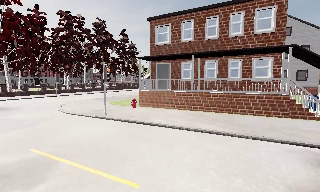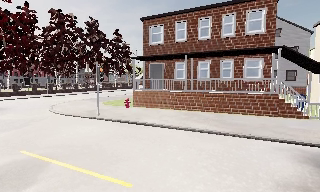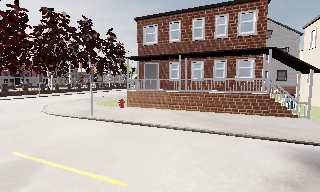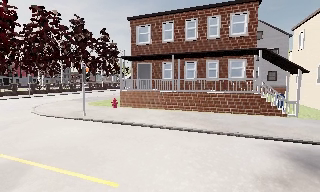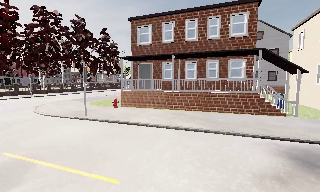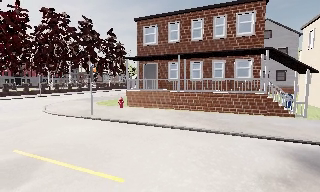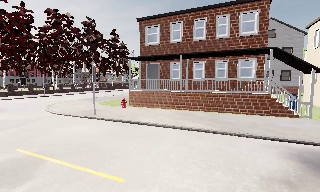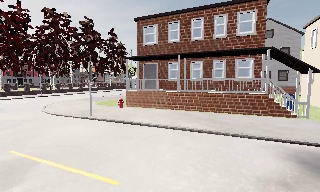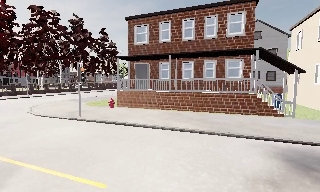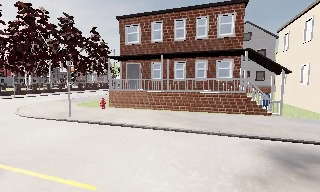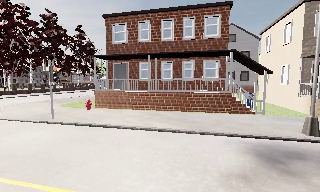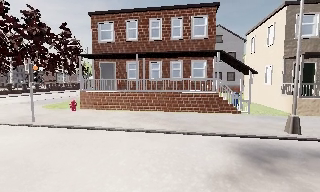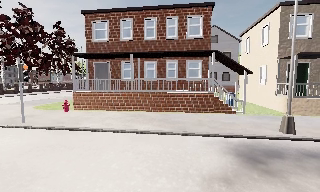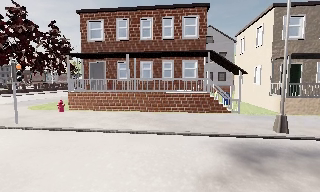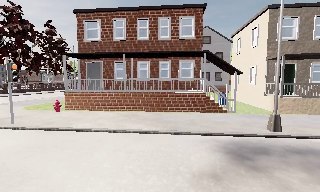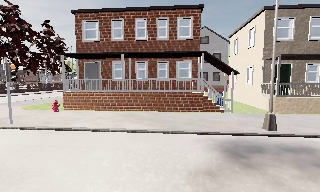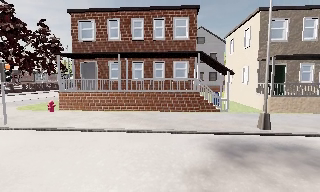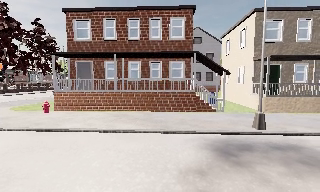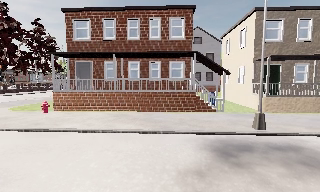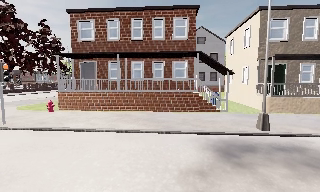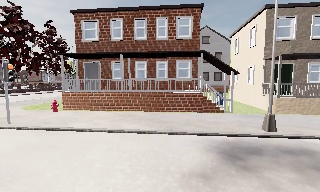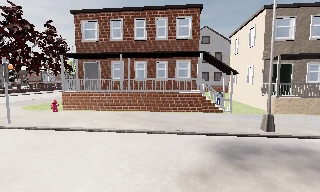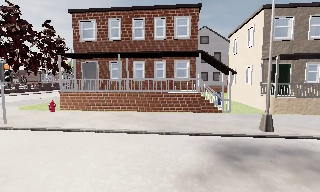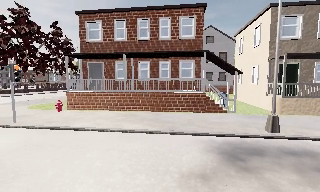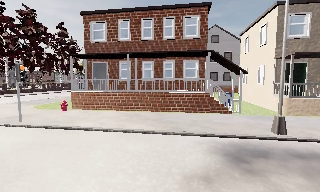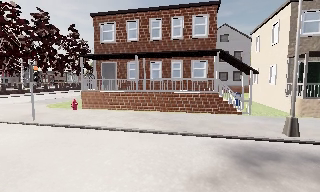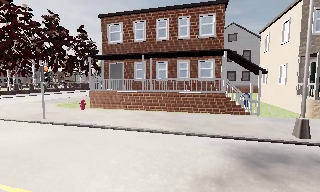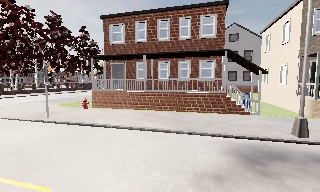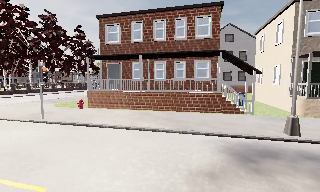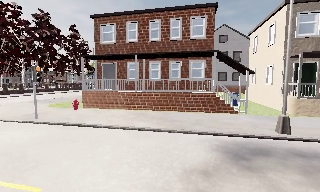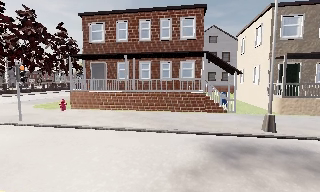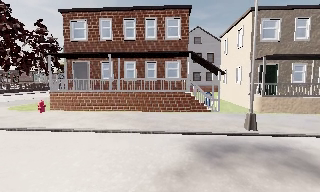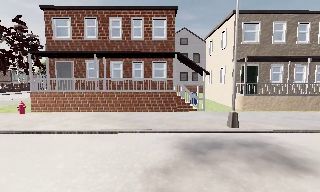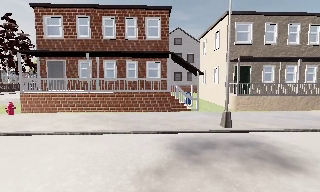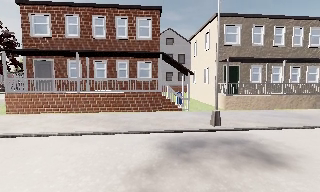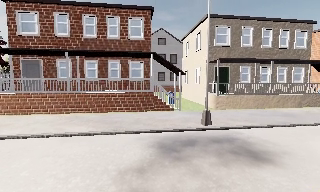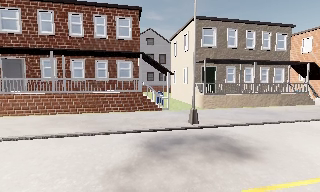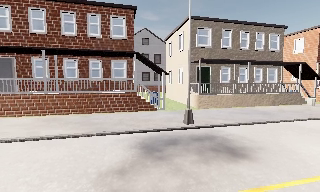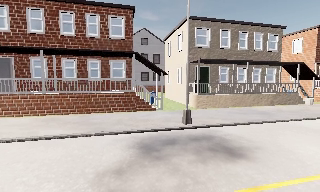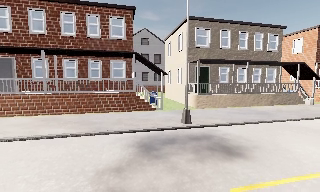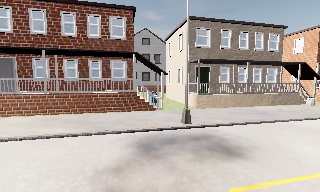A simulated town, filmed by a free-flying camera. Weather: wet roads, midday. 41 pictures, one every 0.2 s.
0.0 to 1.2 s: The camera shifts only a little, or ends up much as it began.
1.2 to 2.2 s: The camera swings to its right by about 15 degrees, and the scene slides to the left.
2.2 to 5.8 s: The camera travels to its right, about 0.5 m.
5.8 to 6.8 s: The camera swings to its right by about 15 degrees, and the scene slides to the left.
6.8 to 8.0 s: The camera shifts only a little, or ends up much as it began.
The film runs forward here.
